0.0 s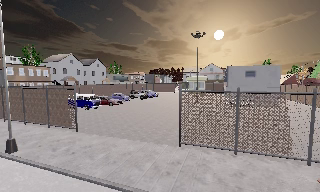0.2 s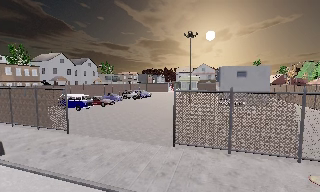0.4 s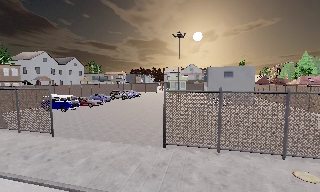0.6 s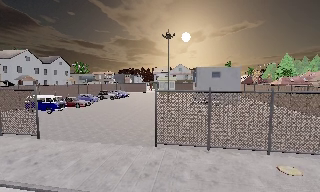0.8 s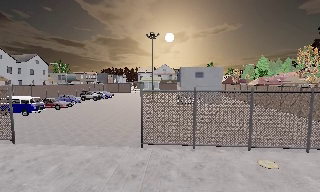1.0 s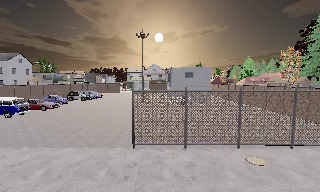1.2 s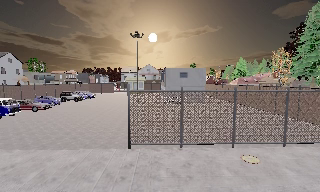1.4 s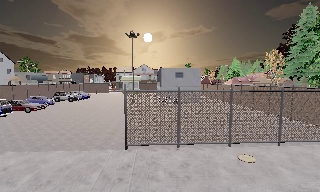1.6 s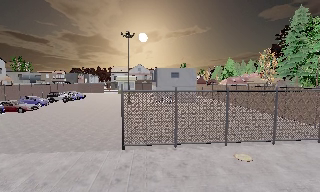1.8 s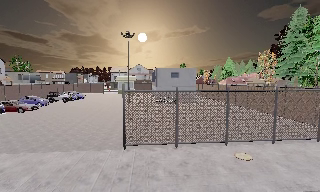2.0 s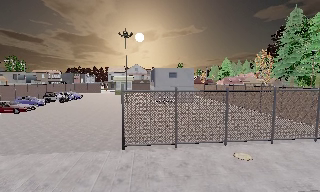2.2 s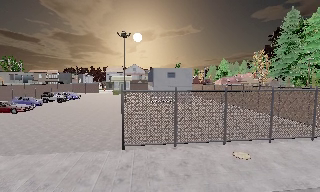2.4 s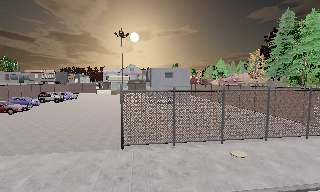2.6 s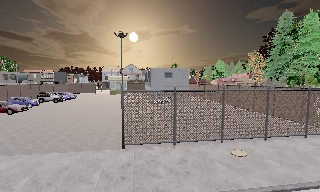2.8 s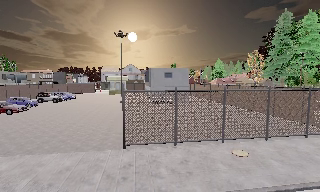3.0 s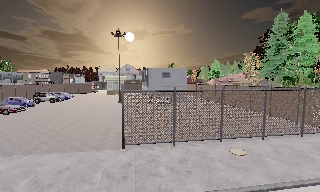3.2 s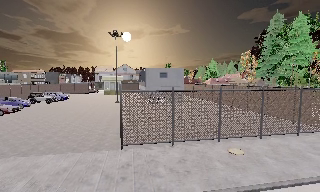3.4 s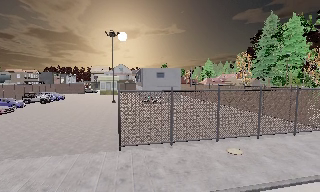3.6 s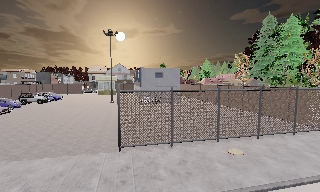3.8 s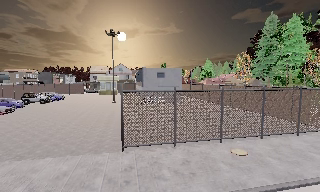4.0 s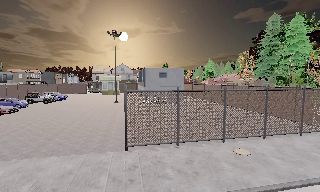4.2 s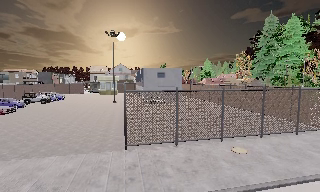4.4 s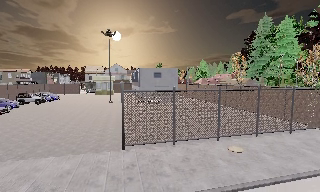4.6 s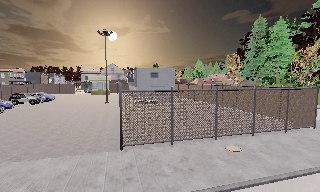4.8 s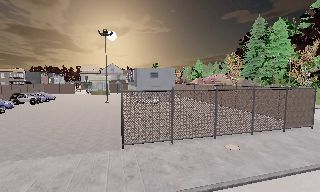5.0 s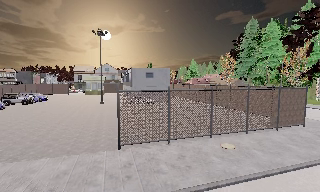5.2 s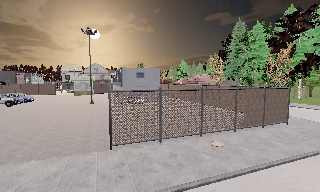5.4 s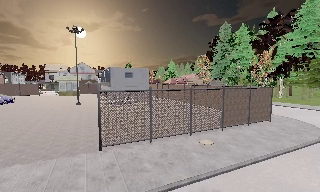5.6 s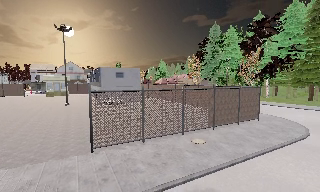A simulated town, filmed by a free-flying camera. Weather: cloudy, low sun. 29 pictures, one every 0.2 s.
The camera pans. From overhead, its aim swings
clockwise.
The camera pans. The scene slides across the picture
to the left.
0.0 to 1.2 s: The camera pans to its right, which is clockwise from overhead, by about 20 degrees. It travels to its left, about 0.5 m.
1.2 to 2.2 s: The camera shifts only a little, or ends up much as it began.
2.2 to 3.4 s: The camera travels to its left, about 0.5 m.
3.4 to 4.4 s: The camera shifts only a little, or ends up much as it began.
4.4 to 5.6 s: The camera pans to its right, which is clockwise from overhead, by about 15 degrees.
The film runs forward here.
